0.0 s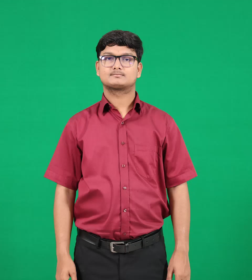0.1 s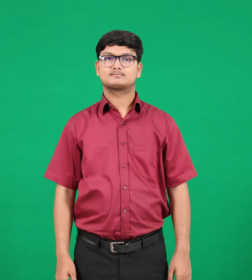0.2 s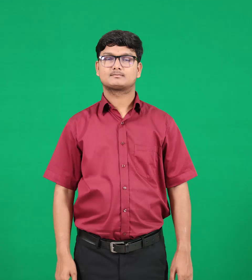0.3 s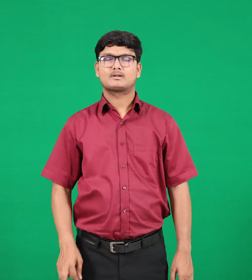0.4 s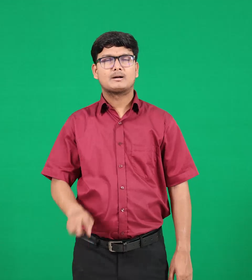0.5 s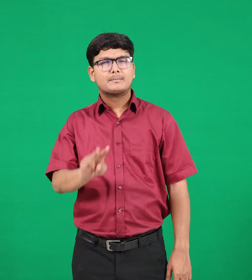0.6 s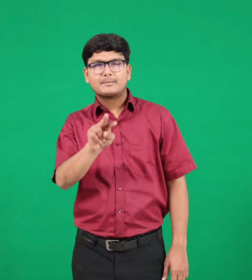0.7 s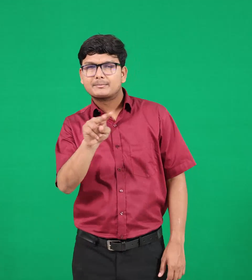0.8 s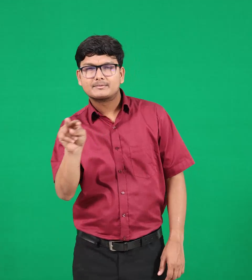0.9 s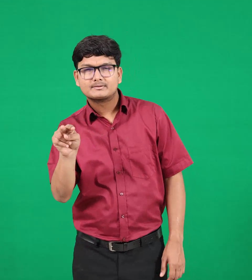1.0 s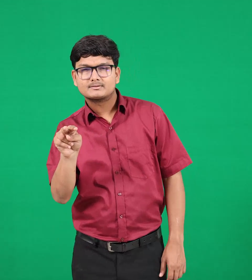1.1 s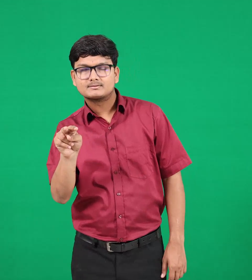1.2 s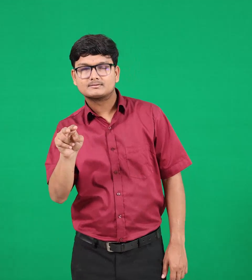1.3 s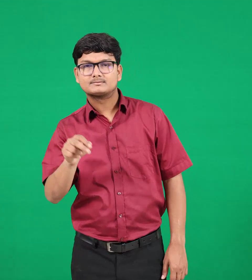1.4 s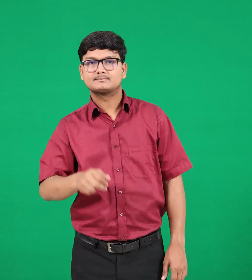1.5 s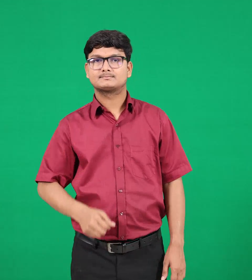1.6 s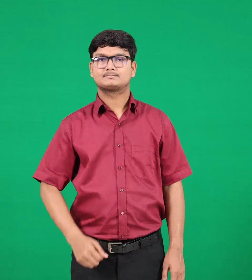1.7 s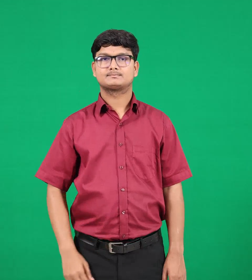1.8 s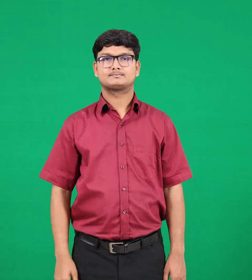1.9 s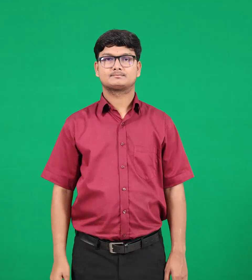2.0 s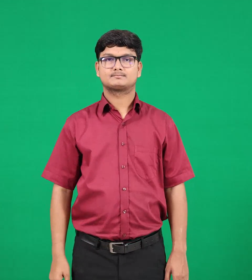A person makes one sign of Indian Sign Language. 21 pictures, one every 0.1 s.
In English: mean
